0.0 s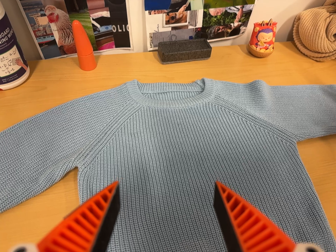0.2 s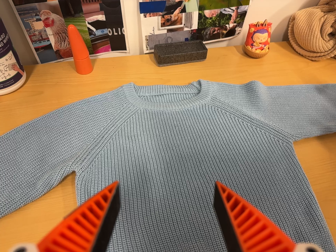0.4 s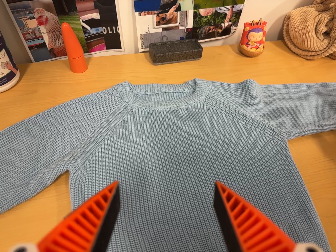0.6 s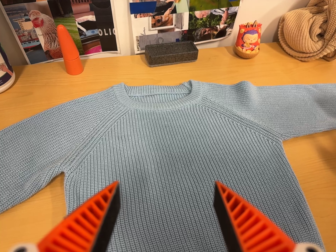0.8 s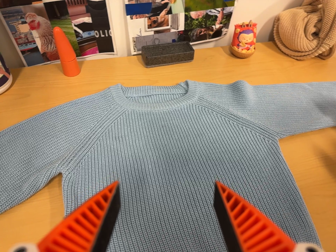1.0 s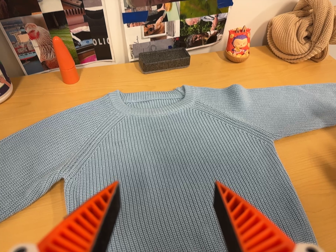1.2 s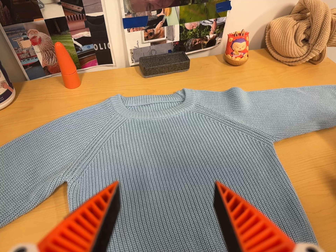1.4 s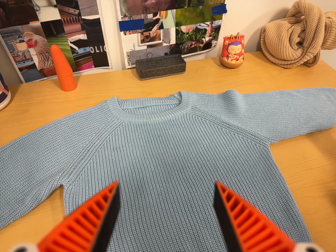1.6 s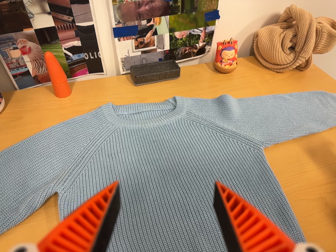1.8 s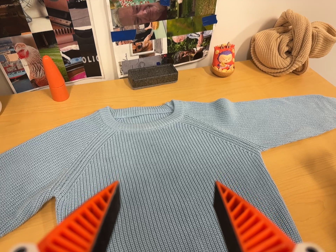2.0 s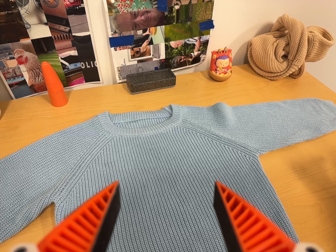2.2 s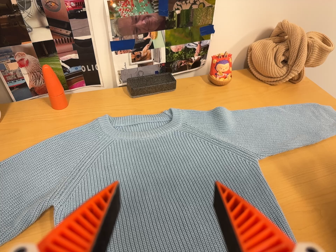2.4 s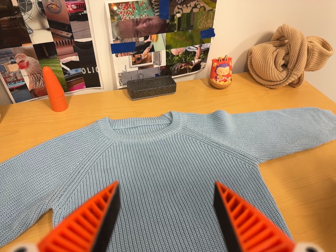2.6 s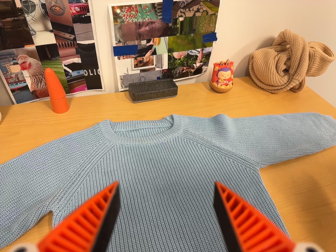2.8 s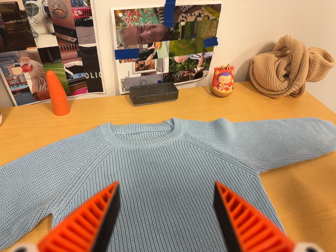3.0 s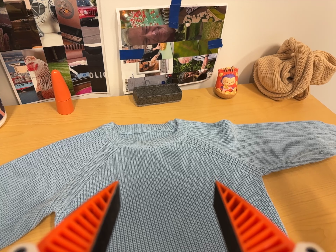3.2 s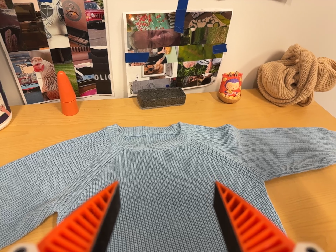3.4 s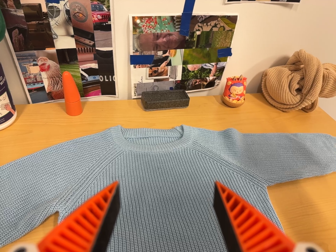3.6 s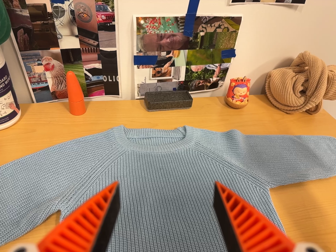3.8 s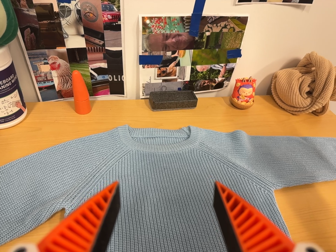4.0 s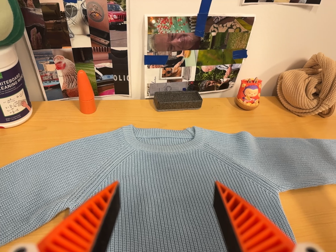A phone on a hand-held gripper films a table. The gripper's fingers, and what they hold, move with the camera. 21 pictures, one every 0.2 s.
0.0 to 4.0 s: The camera's aim tips toward the top of its view by about 10 degrees, and the scene shifts downward.
The film runs backward here.
